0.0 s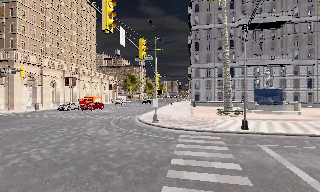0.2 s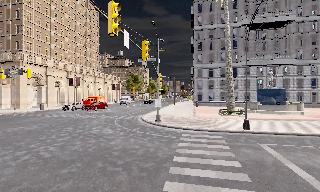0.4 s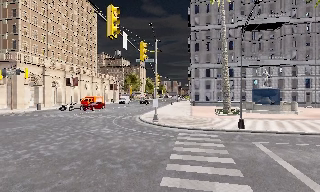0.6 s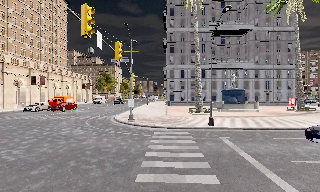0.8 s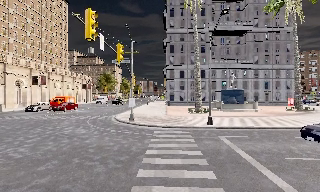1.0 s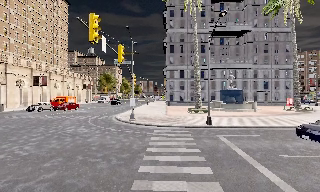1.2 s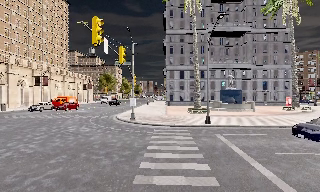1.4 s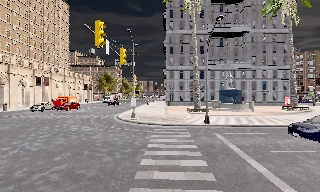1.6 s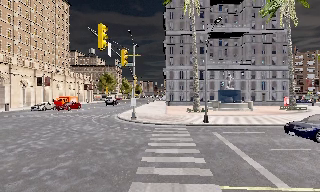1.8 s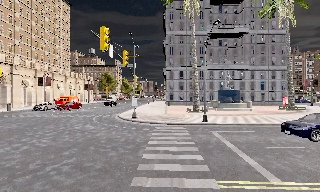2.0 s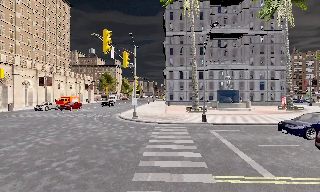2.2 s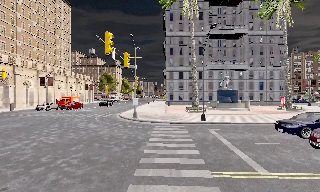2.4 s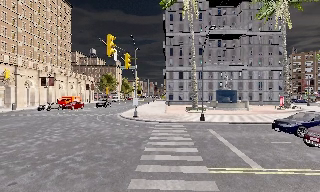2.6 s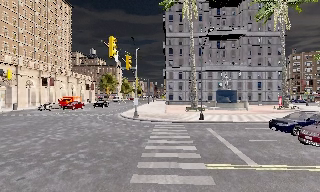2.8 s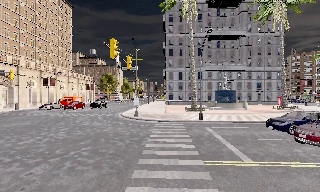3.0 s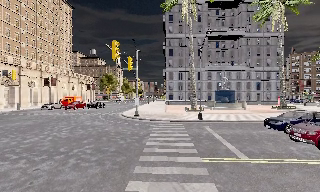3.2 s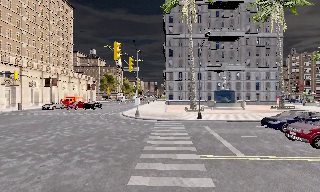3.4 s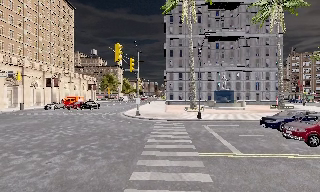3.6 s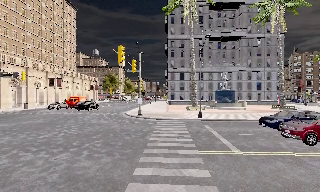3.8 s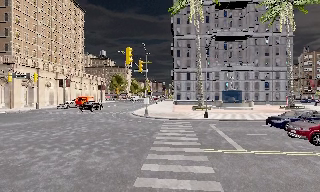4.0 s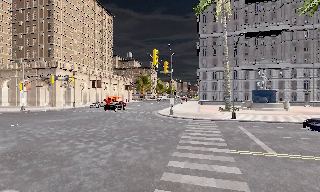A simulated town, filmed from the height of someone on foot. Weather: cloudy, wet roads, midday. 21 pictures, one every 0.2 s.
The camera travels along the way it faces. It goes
backward.
0.0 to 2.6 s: The camera travels backward, about 3.5 m, so what stands in front gets smaller.
2.6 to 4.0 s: The camera swings to its left by about 10 degrees, and the scene slides to the right. It travels backward, about 2 m, so what stands in front gets smaller.
The film runs backward here.
